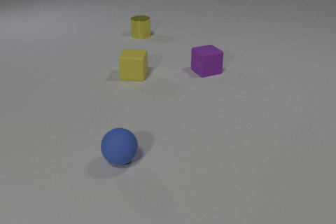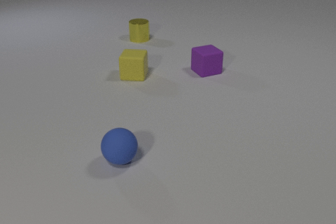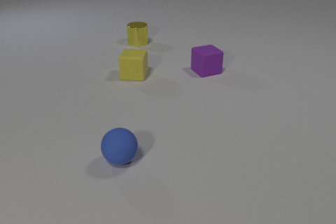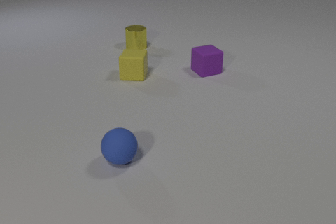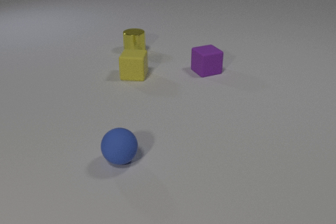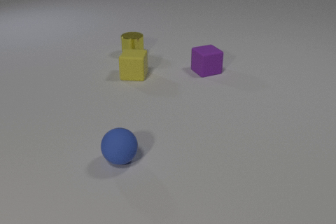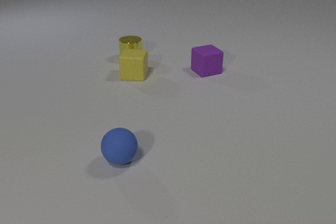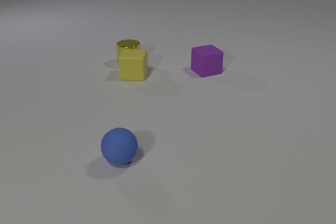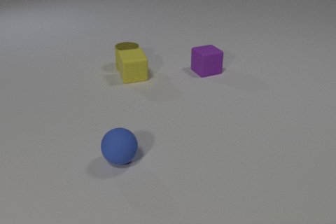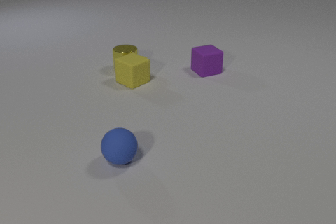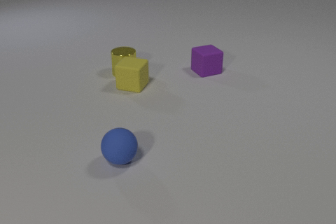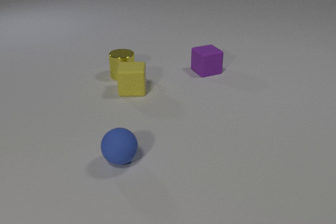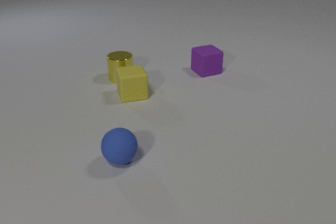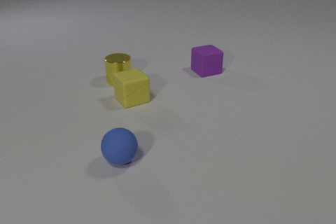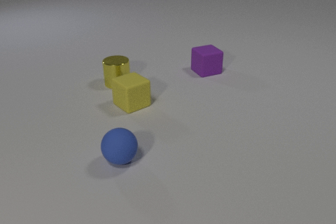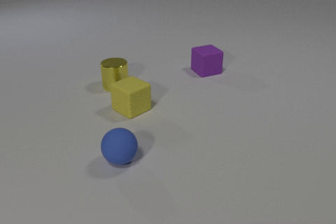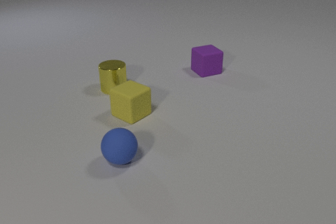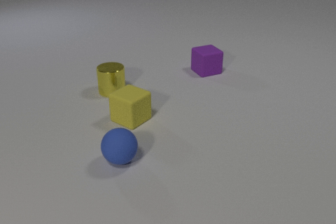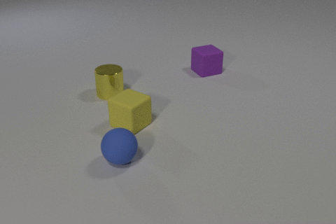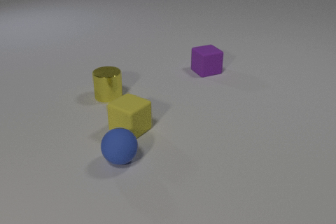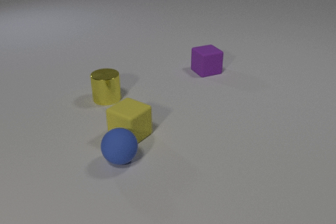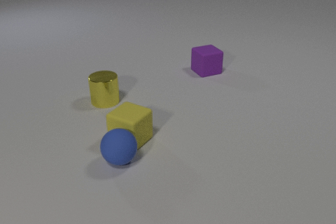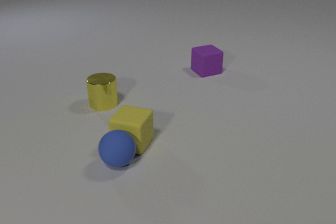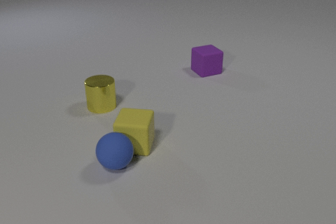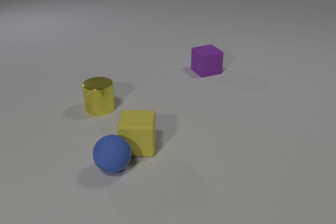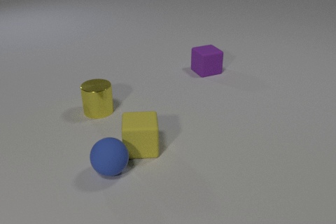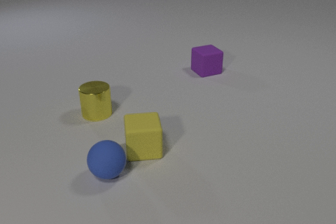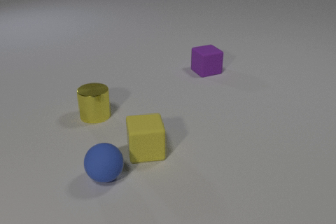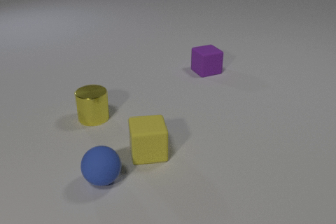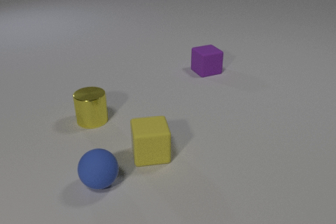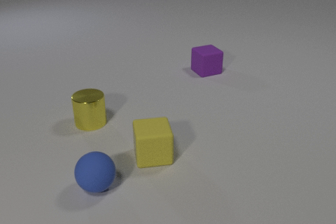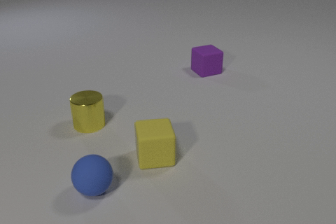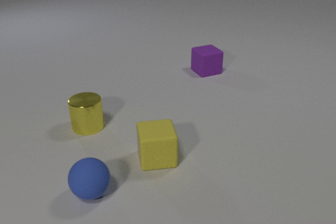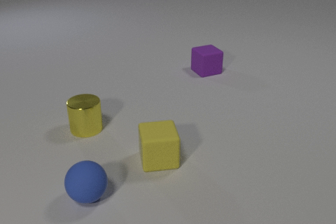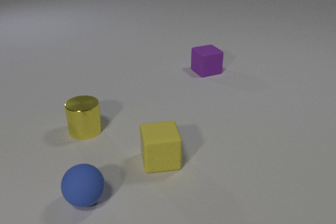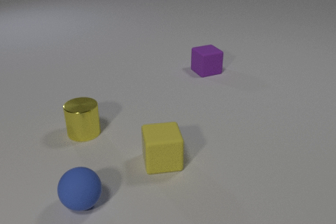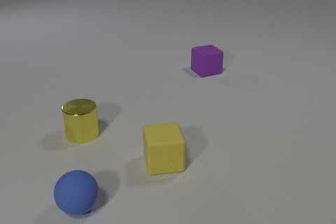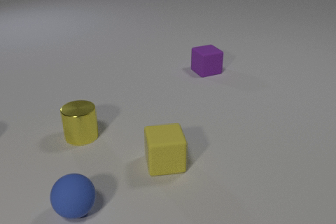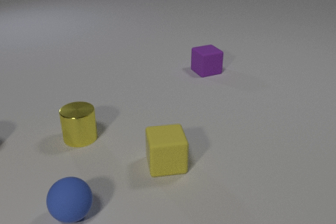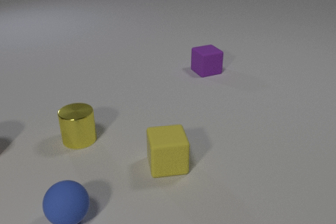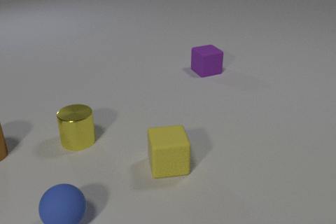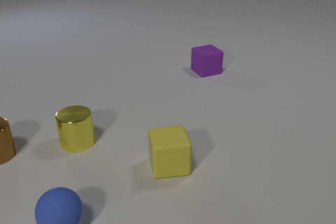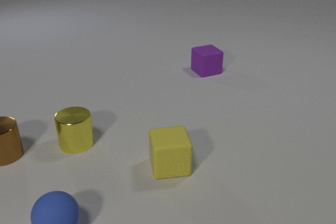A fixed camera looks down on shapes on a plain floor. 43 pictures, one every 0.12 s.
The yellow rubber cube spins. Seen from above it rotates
counterclockwise.
The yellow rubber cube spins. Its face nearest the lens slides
to the right.
0.00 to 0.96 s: The yellow metal cylinder slides toward the camera. The yellow rubber cube slides toward the camera, spins so that its near face slides to the right, counterclockwise seen from above. The yellow metal cylinder and the yellow rubber cube collide.
0.96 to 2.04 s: The yellow metal cylinder slides toward the camera. The yellow rubber cube slides toward the camera, spins counterclockwise seen from above by about 120 degrees, its near face sliding to the right.
2.04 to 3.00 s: The yellow metal cylinder slides toward the camera. The yellow rubber cube slides toward the camera, spins counterclockwise seen from above by about 45 degrees, its near face sliding to the right. The blue rubber sphere rolls toward the camera and to the left. The yellow rubber cube and the blue rubber sphere collide.
3.00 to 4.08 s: The yellow metal cylinder slides toward the camera. The yellow rubber cube slides toward the camera and to the right. The blue rubber sphere rolls toward the camera and to the left.
4.08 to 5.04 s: The yellow metal cylinder slides toward the camera and to the left. The yellow rubber cube slides to the right and toward the camera. The brown metal cylinder comes in at the left edge, slides to the right and toward the camera. The blue rubber sphere rolls toward the camera and to the left.
What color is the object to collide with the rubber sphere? yellow.
Are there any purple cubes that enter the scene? no.
What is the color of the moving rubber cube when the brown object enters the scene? yellow.
